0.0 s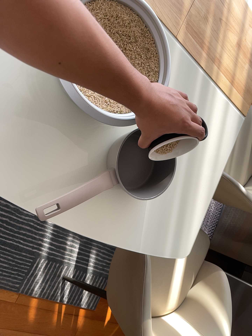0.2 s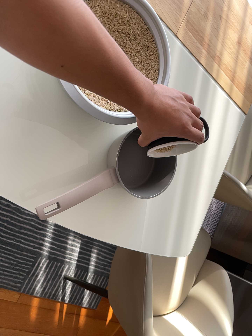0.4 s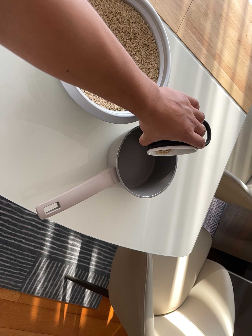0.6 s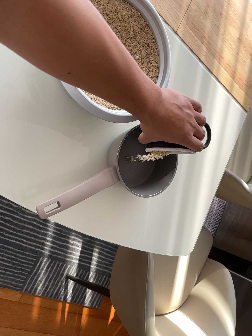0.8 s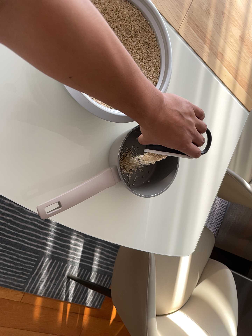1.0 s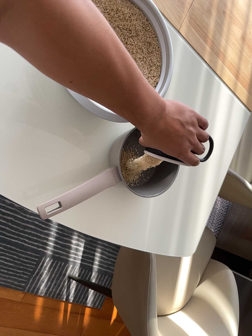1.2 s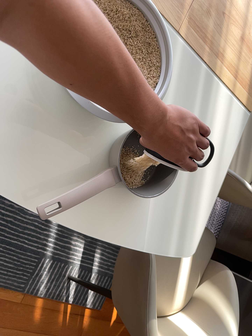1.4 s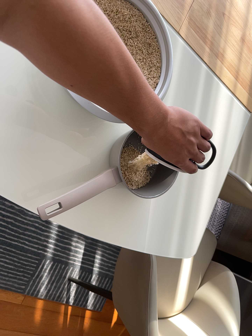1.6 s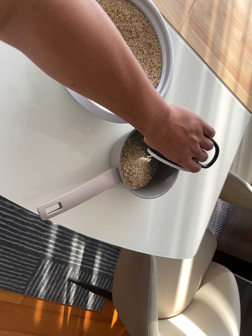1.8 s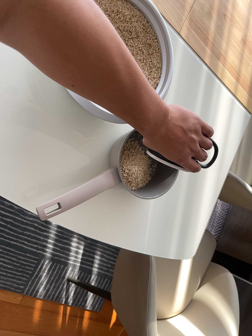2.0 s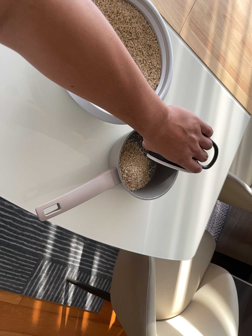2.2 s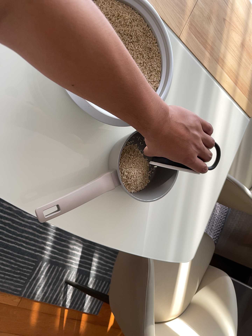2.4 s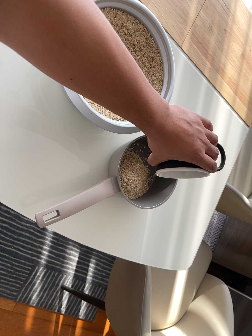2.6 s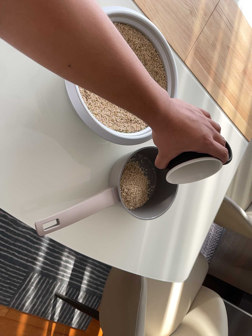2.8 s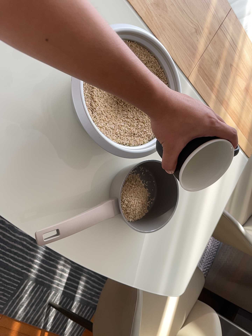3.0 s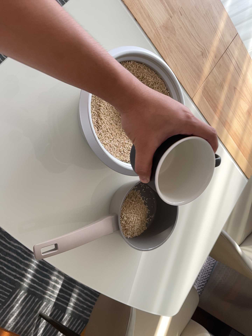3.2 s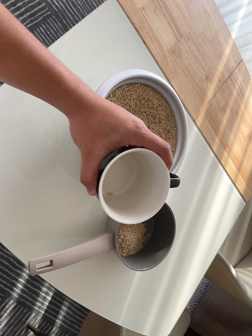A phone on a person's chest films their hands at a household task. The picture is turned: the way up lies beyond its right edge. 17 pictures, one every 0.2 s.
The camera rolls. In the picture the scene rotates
clockwise.
0.0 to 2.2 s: The camera keeps its place and its aim.
2.2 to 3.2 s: The camera travels toward the top of its view, about 6 cm, so close, fixed things drift downward. Its aim tips toward the top of its view by about 10 degrees, and the scene shifts downward. It rolls about its line of sight by about 15 degrees, and the scene rotates clockwise.
The film runs forward here.
